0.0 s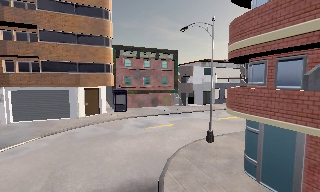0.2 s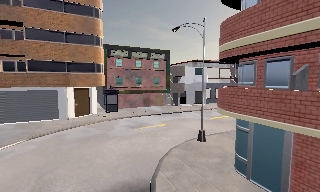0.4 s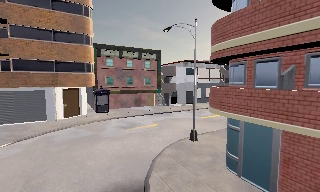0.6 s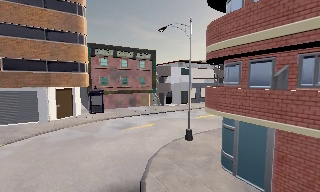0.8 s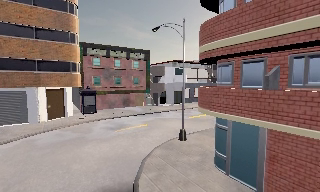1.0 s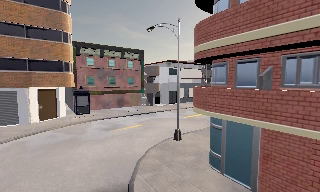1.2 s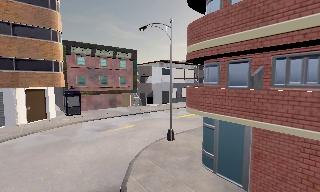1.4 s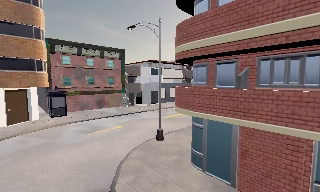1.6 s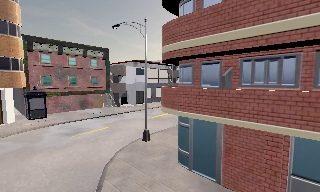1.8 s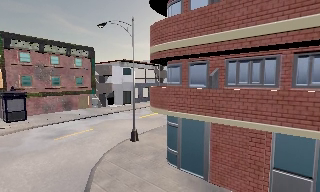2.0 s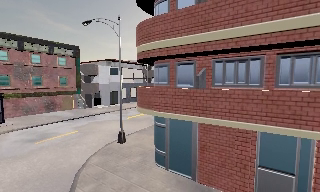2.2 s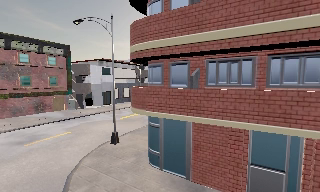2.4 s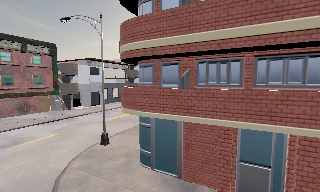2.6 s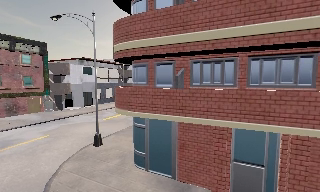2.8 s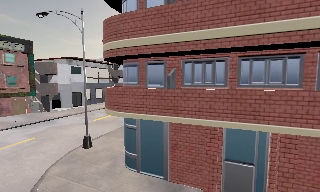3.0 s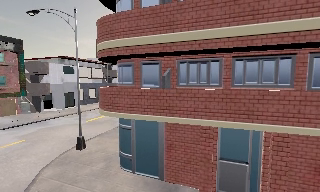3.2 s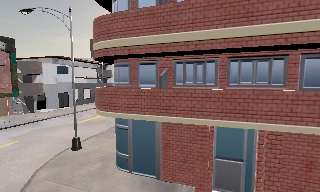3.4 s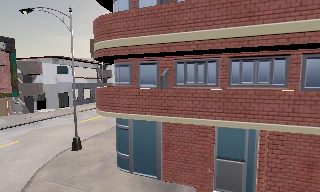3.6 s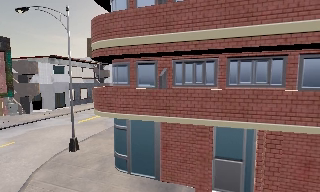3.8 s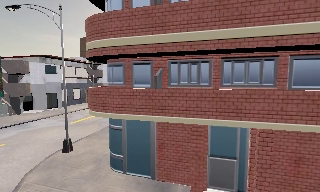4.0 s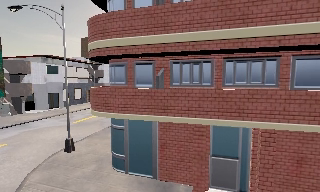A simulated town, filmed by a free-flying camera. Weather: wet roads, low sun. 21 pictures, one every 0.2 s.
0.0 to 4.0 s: The camera swings to its right by about 50 degrees, and the scene slides to the left. It travels to its left, about 0.5 m.
The film runs forward here.
